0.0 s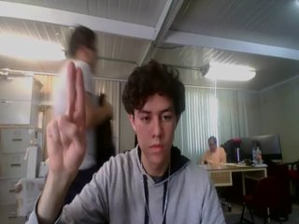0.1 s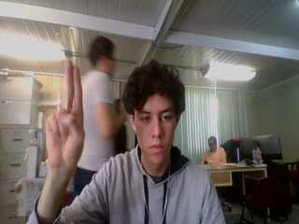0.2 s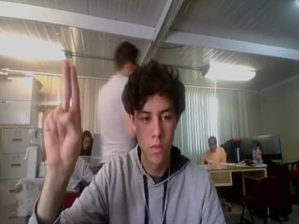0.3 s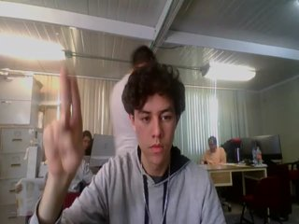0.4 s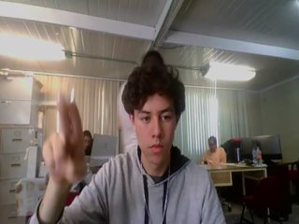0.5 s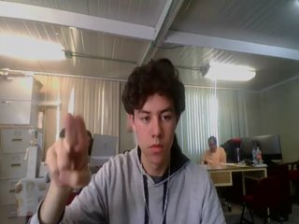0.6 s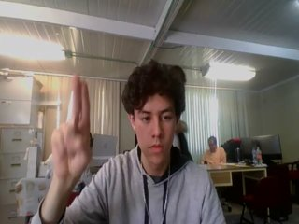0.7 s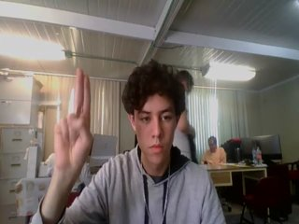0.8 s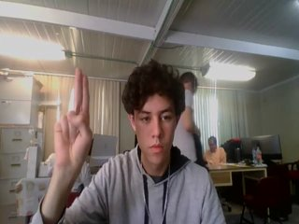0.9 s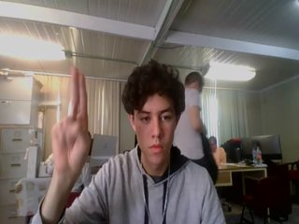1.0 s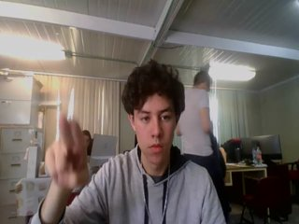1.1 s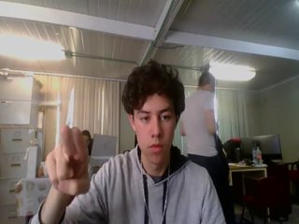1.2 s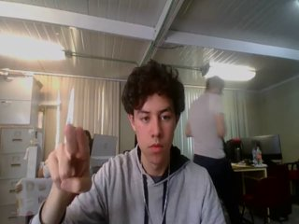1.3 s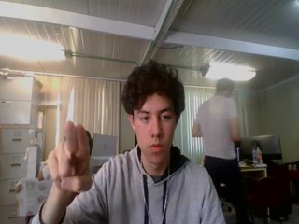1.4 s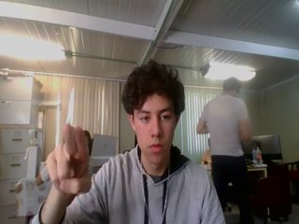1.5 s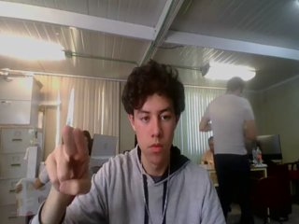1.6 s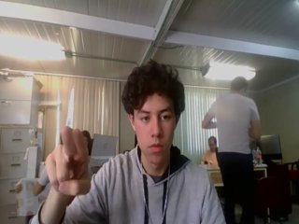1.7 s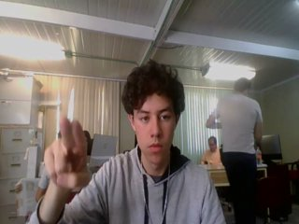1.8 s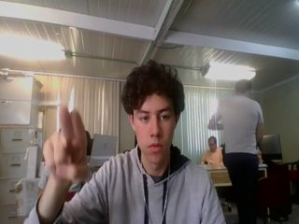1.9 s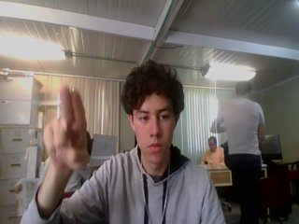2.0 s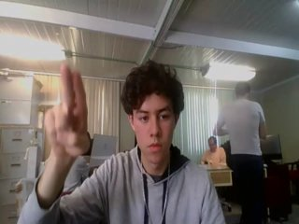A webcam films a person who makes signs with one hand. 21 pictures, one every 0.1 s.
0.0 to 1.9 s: Double click with two fingers.
